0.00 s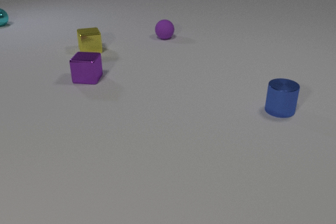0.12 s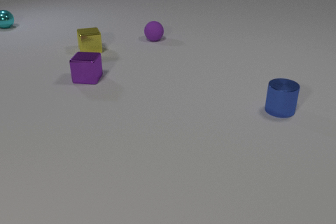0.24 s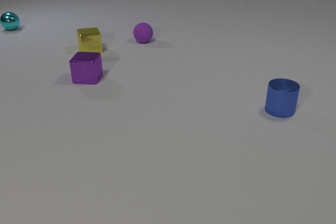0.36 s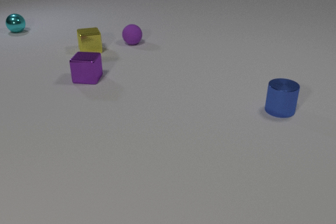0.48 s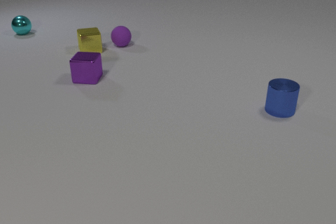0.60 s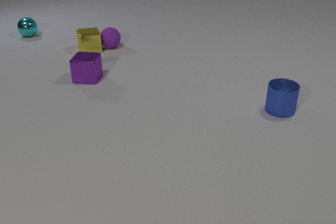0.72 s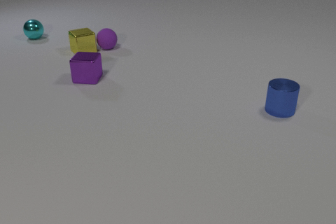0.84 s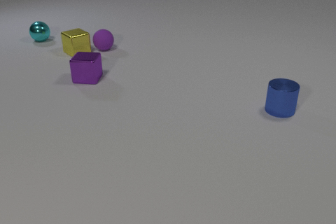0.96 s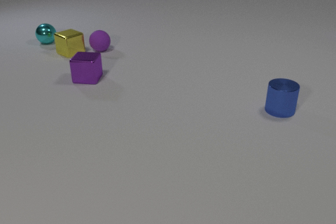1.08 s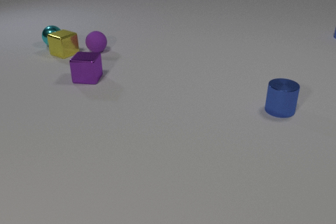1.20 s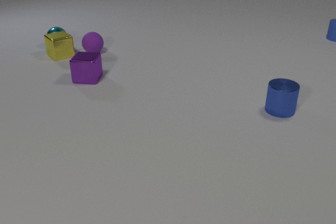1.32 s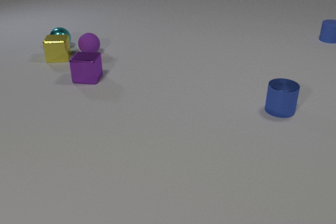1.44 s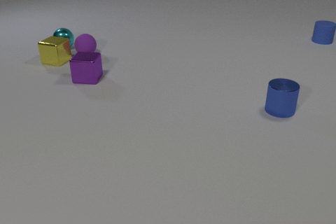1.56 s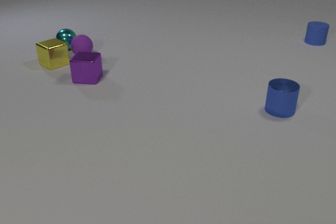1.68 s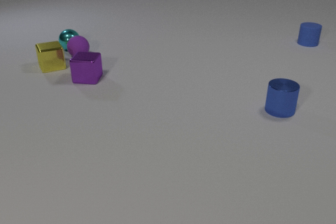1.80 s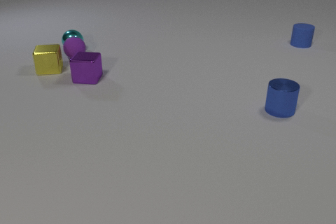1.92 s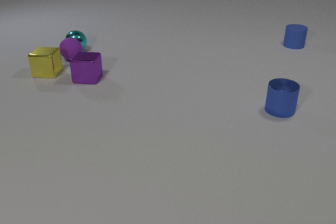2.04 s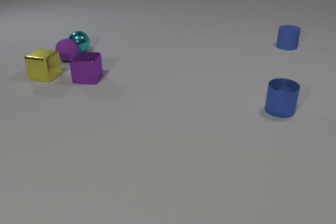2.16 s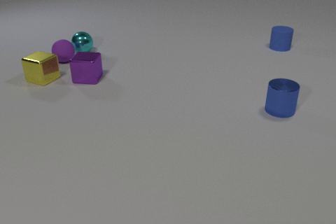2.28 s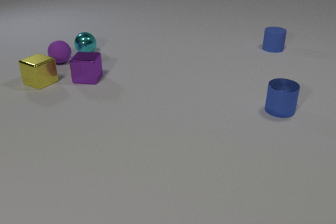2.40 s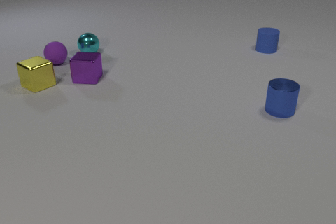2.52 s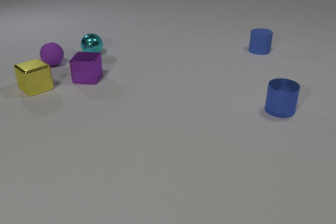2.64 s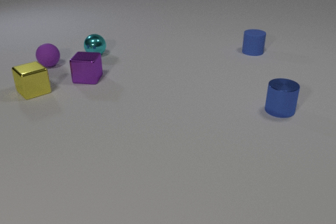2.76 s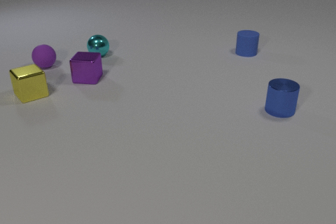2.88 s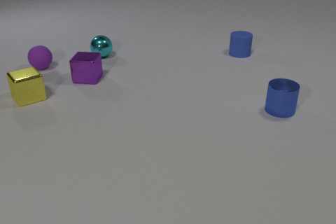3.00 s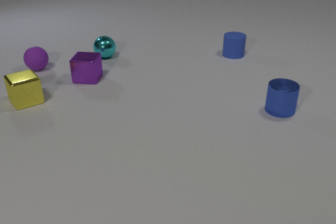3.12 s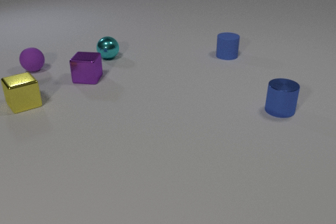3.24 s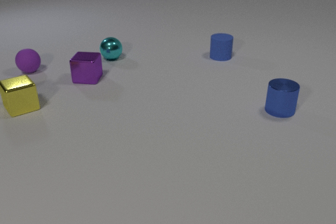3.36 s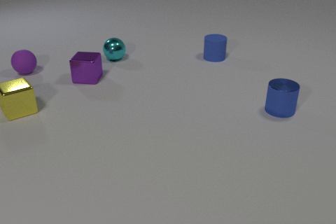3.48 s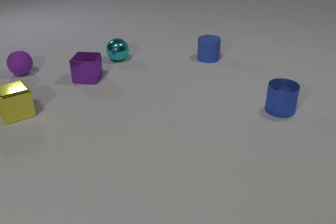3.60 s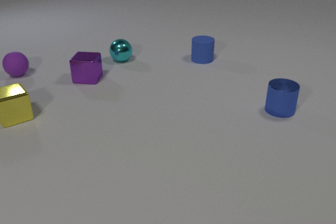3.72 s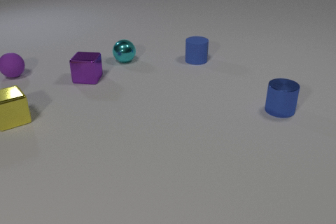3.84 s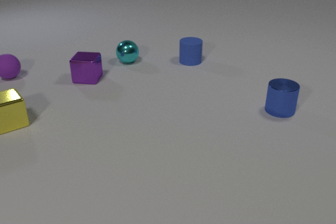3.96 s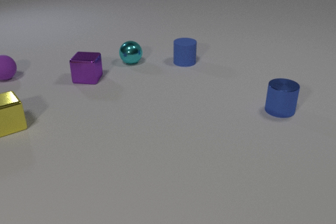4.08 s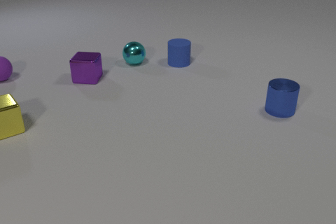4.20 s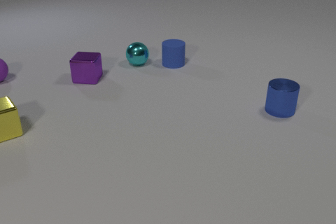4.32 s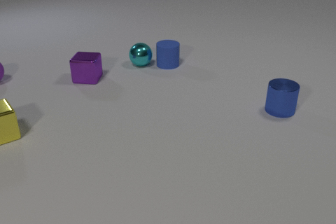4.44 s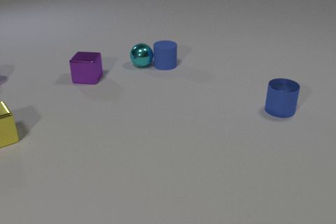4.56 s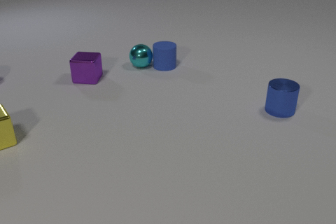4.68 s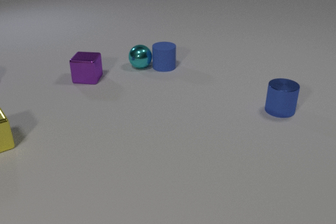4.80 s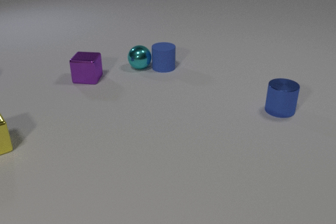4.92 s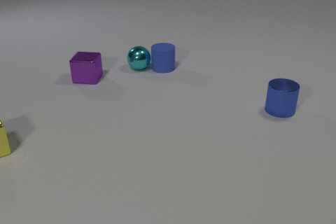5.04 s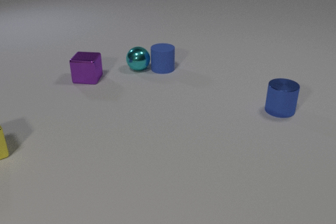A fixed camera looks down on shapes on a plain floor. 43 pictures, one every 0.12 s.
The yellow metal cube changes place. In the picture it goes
toward the camera.
The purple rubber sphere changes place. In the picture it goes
to the left.
0.00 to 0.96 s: The purple rubber sphere rolls to the left and toward the camera. The yellow metal cube slides to the left, spins counterclockwise seen from above by about 30 degrees, its near face sliding to the right. The cyan metal sphere rolls toward the camera and to the right. The purple rubber sphere and the yellow metal cube collide.
0.96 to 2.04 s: The purple rubber sphere rolls to the left and toward the camera. The yellow metal cube slides toward the camera and to the left, spins clockwise seen from above by about 150 degrees, its near face sliding to the left. The cyan metal sphere rolls toward the camera and to the right. The blue rubber cylinder comes in at the right edge, slides to the left and toward the camera. The yellow metal cube and the cyan metal sphere collide. The purple rubber sphere and the cyan metal sphere collide.
2.04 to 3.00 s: The purple rubber sphere rolls to the left and toward the camera. The yellow metal cube slides toward the camera, spins clockwise seen from above by about 45 degrees, its near face sliding to the left. The cyan metal sphere rolls to the right and toward the camera. The blue rubber cylinder slides to the left and toward the camera.
3.00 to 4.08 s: The purple rubber sphere rolls to the left and toward the camera. The yellow metal cube slides toward the camera and to the left. The cyan metal sphere rolls to the right and toward the camera. The blue rubber cylinder slides to the left and toward the camera.
4.08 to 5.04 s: The purple rubber sphere rolls to the left, leaves at the left edge. The yellow metal cube slides toward the camera and to the left. The cyan metal sphere rolls toward the camera. The blue rubber cylinder slides to the left and toward the camera. The cyan metal sphere and the blue rubber cylinder collide.
How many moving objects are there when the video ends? 3.
What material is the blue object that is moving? rubber.
How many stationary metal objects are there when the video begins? 3.
